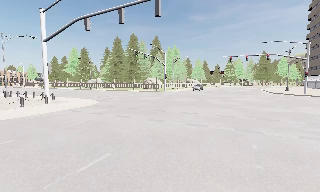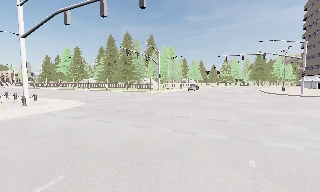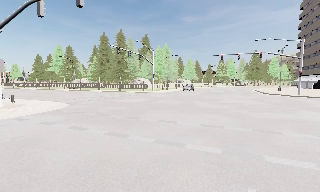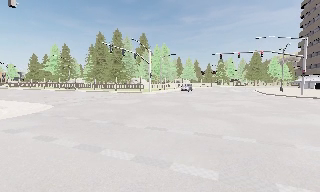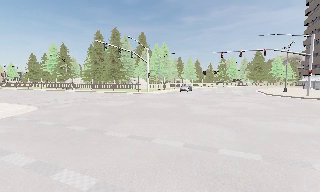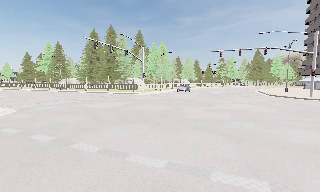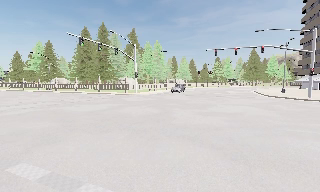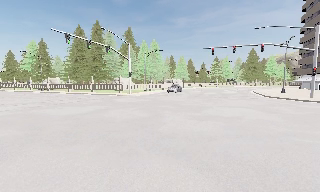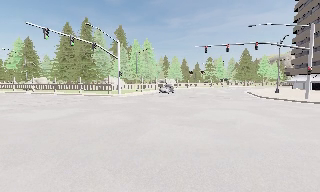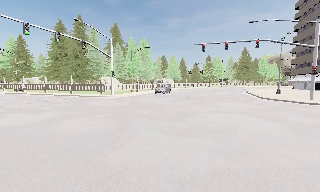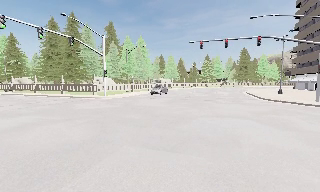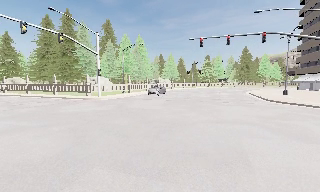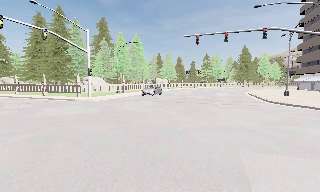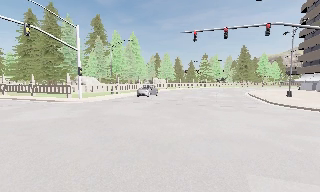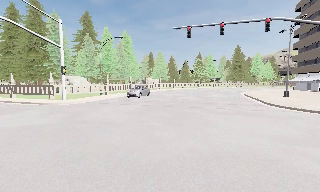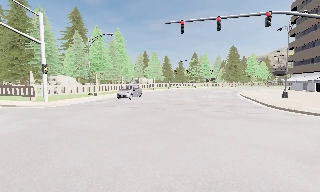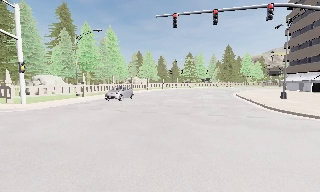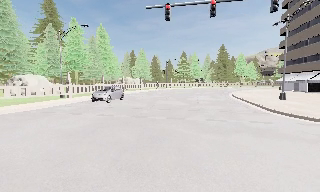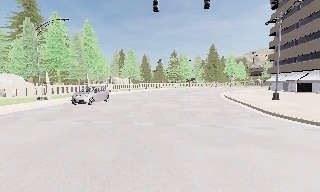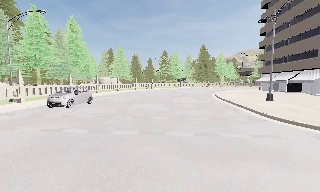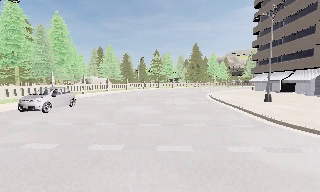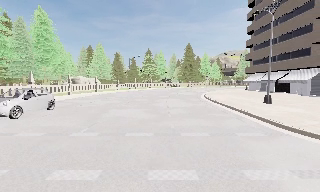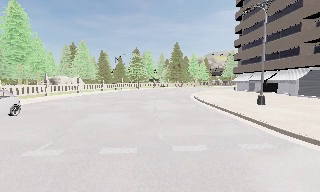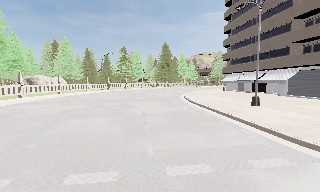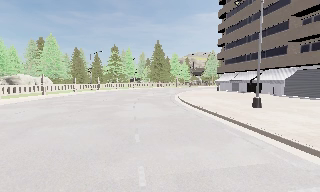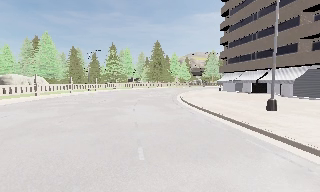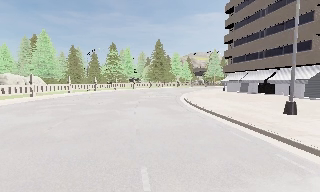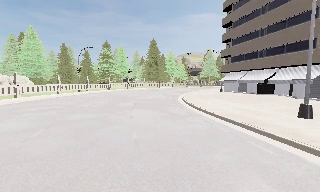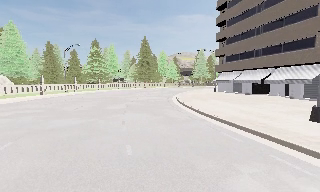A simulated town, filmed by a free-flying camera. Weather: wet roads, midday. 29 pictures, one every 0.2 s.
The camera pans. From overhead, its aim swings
clockwise.
The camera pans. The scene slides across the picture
to the left.
0.0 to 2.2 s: The camera travels forward and to its right, about 14 m, so what stands in front looms larger.
2.2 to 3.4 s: The camera travels forward, about 8 m, so what stands in front looms larger.
3.4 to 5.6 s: The scene slides to the left, as the camera pans about 30 degrees to its right. It travels forward, about 13 m, so what stands in front looms larger.
The film runs forward here.
